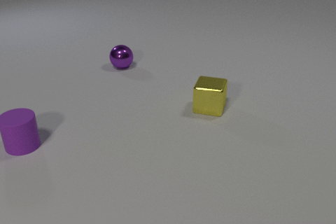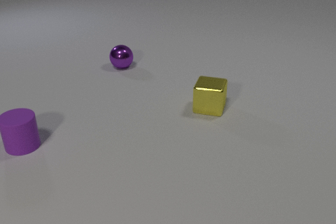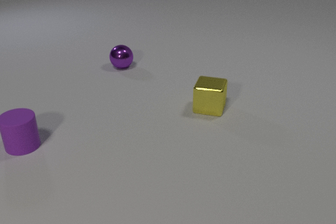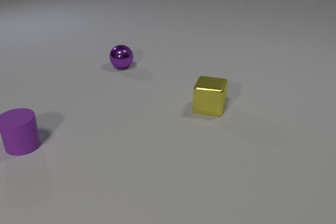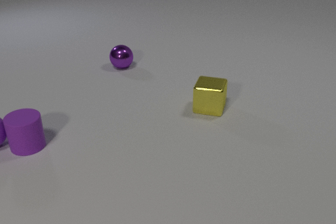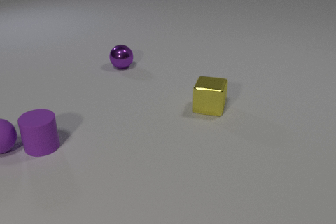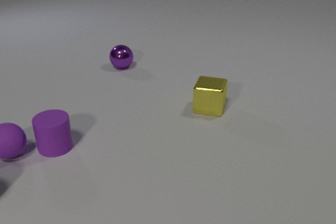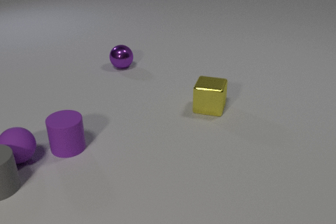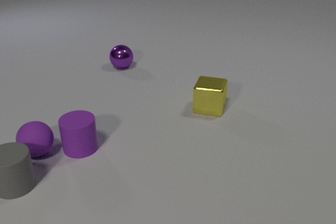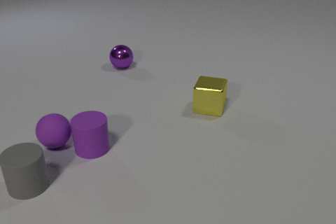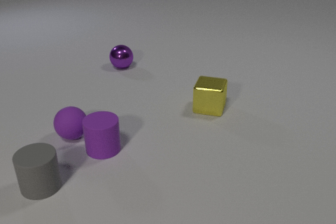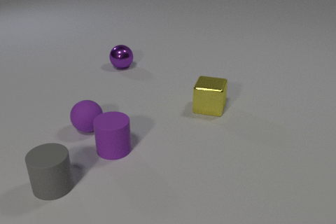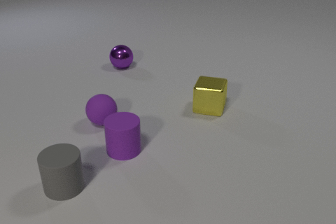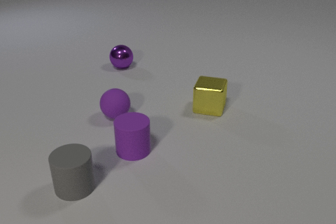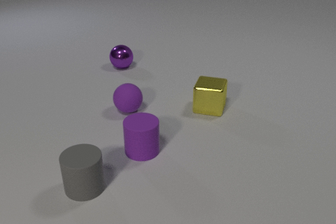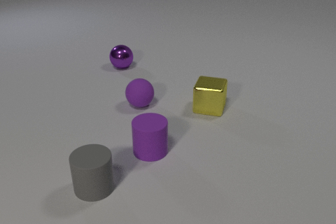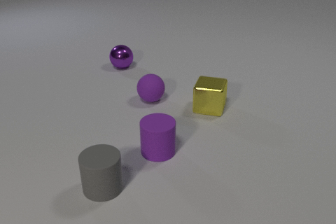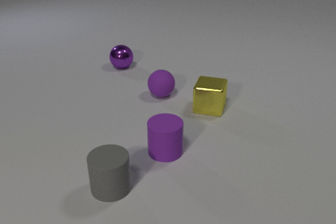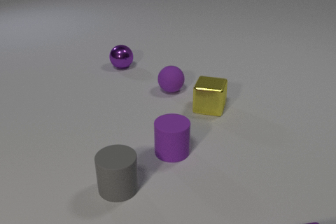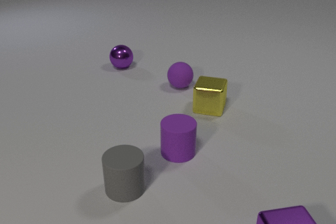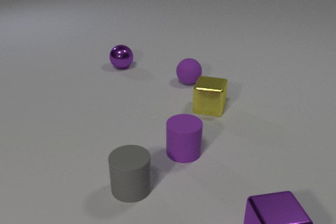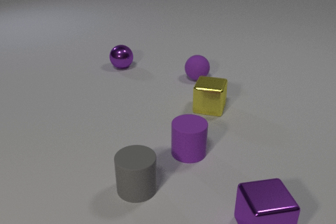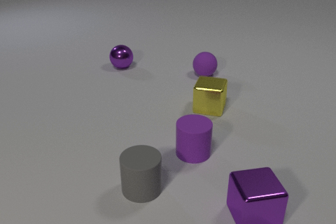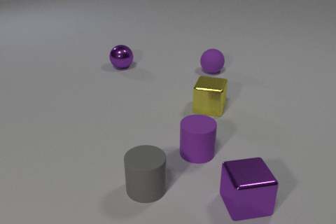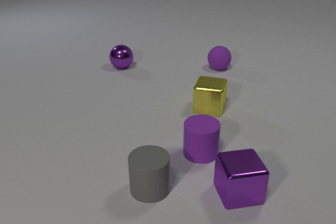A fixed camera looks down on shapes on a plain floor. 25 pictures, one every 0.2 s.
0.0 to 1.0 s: The purple rubber sphere comes in at the left edge, rolls toward the camera and to the right. The purple rubber cylinder slides to the right and toward the camera. The purple rubber sphere and the purple rubber cylinder collide.
1.0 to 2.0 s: The purple rubber sphere rolls to the right. The purple rubber cylinder slides to the right. The gray rubber cylinder comes in at the left edge, slides to the right. The purple rubber sphere and the gray rubber cylinder collide.
2.0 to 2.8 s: The purple rubber sphere rolls to the right and away from the camera. The purple rubber cylinder slides to the right. The gray rubber cylinder slides to the right.
2.8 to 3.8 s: The purple rubber sphere rolls to the right and away from the camera. The purple rubber cylinder slides to the right. The gray rubber cylinder slides to the right. The purple metal cube comes in at the bottom edge, slides away from the camera and to the left.
3.8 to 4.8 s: The purple rubber sphere rolls away from the camera and to the right. The purple rubber cylinder slides to the right. The gray rubber cylinder slides to the right. The purple metal cube slides away from the camera and to the left.
How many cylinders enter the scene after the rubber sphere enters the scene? 1.
What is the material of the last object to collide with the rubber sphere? rubber.
What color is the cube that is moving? purple.
